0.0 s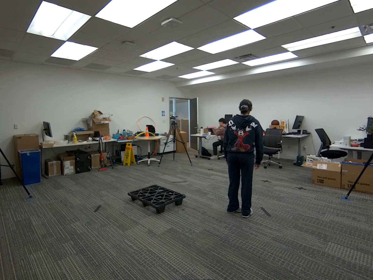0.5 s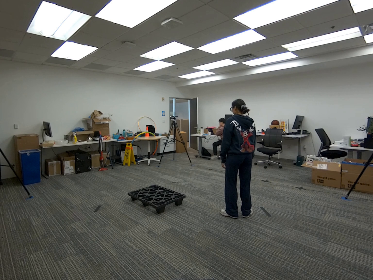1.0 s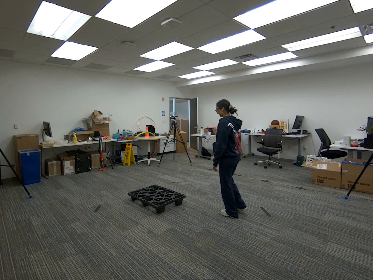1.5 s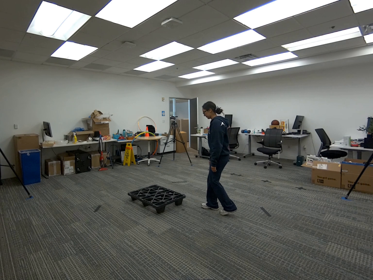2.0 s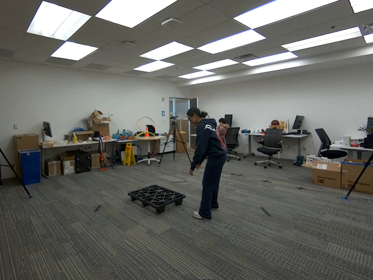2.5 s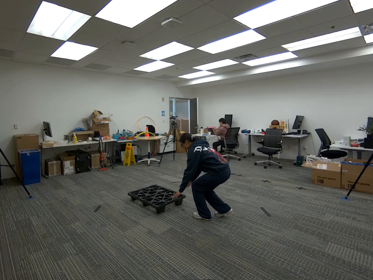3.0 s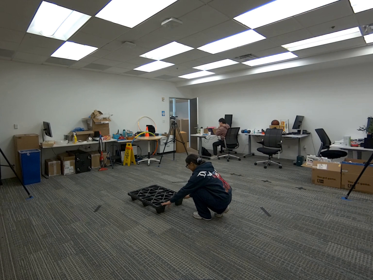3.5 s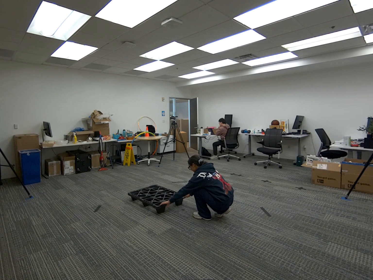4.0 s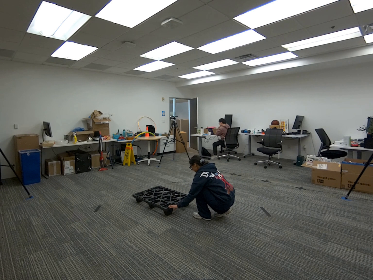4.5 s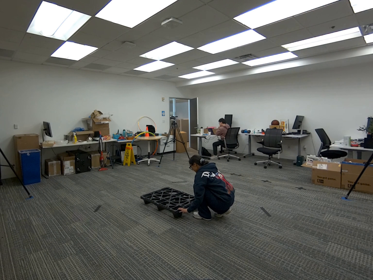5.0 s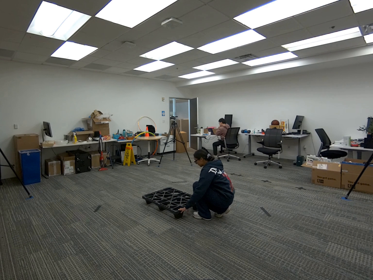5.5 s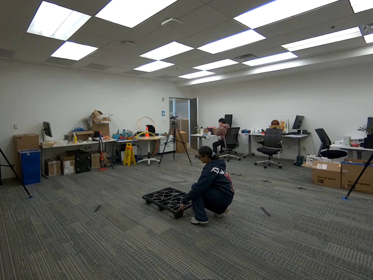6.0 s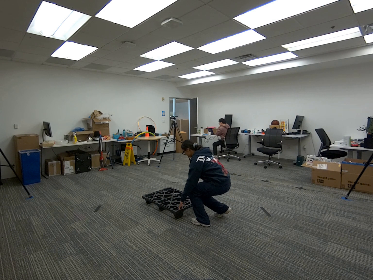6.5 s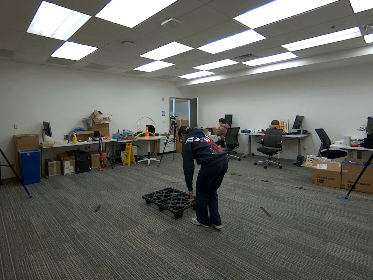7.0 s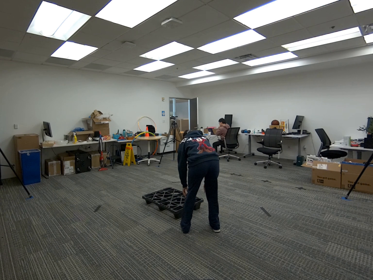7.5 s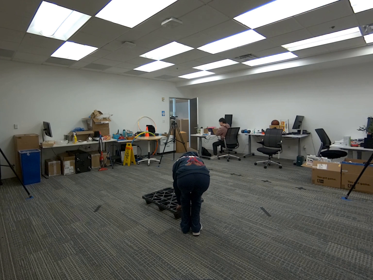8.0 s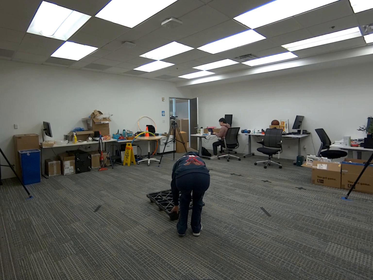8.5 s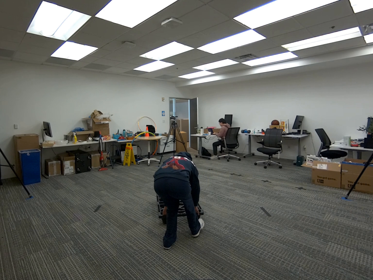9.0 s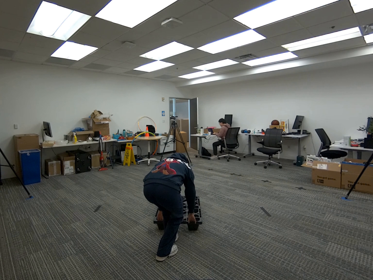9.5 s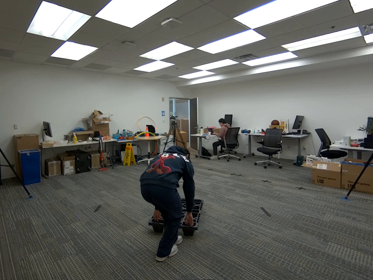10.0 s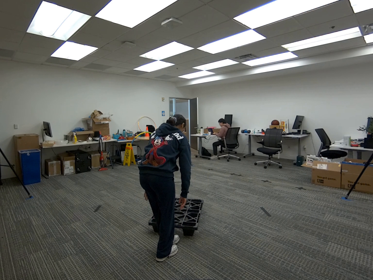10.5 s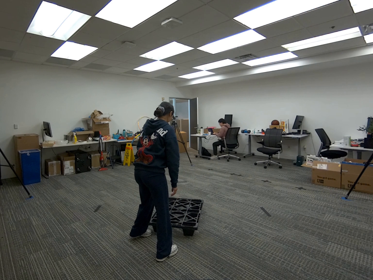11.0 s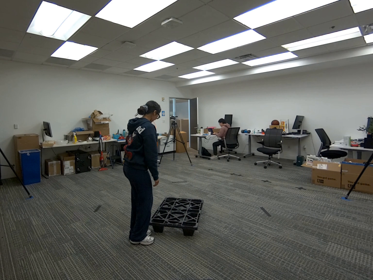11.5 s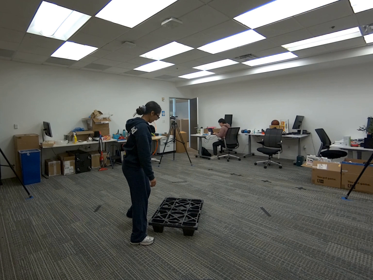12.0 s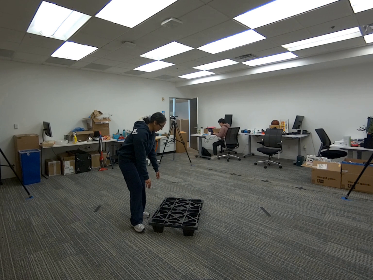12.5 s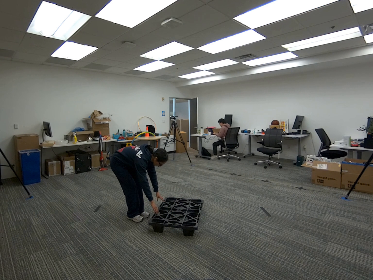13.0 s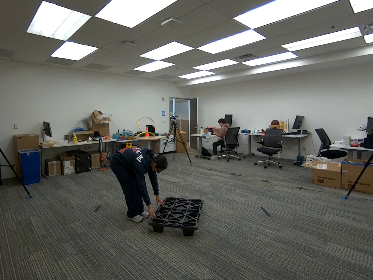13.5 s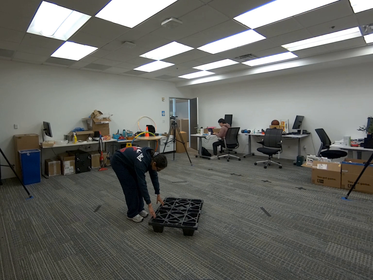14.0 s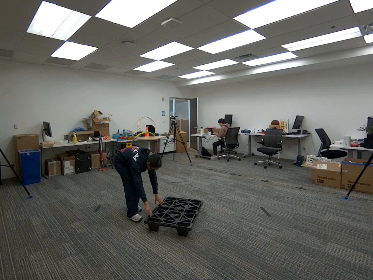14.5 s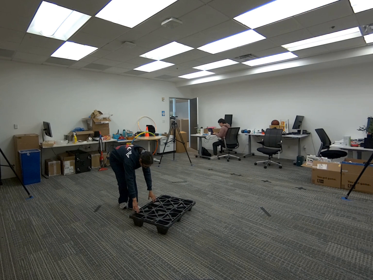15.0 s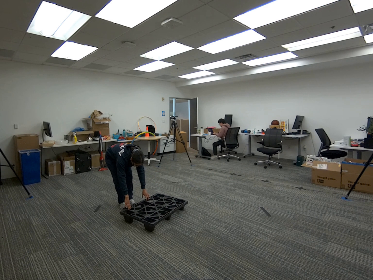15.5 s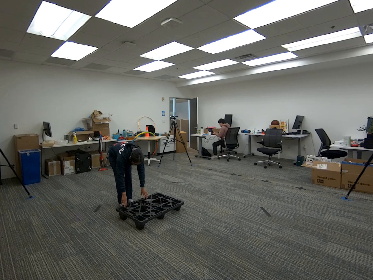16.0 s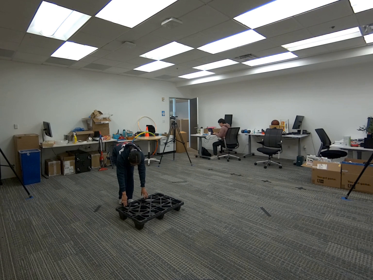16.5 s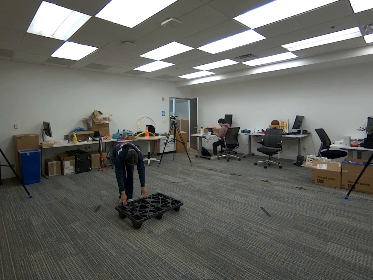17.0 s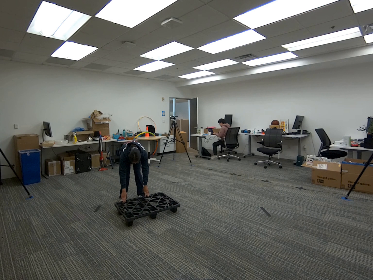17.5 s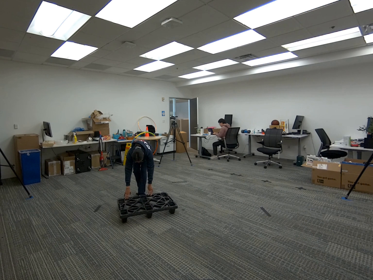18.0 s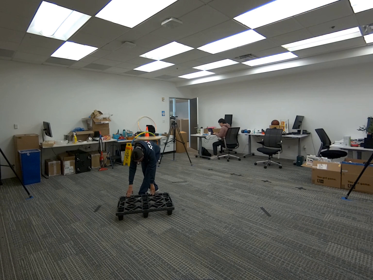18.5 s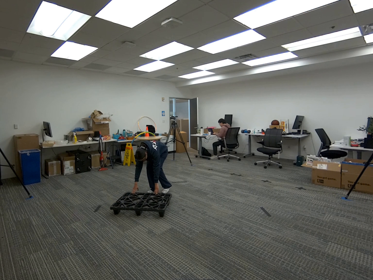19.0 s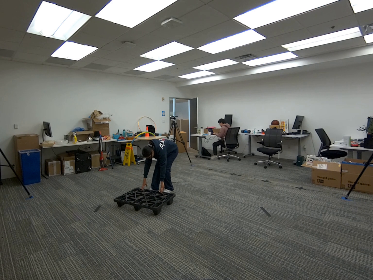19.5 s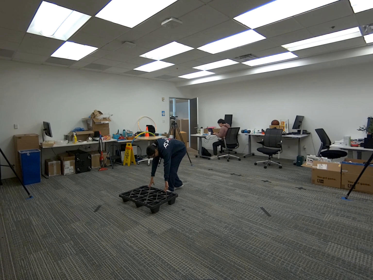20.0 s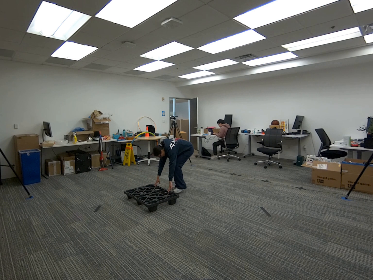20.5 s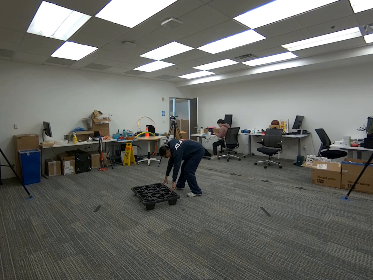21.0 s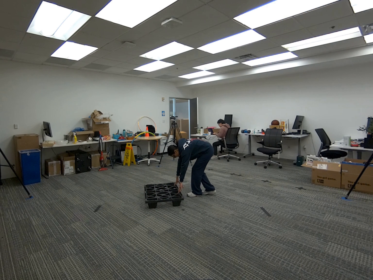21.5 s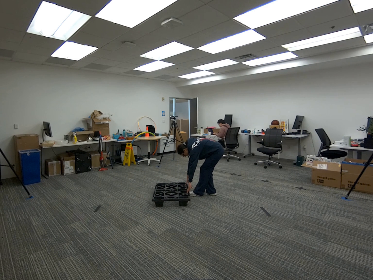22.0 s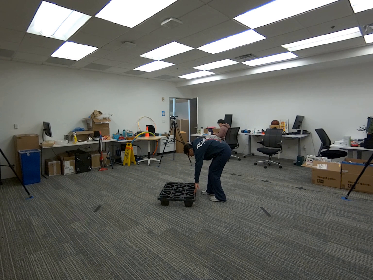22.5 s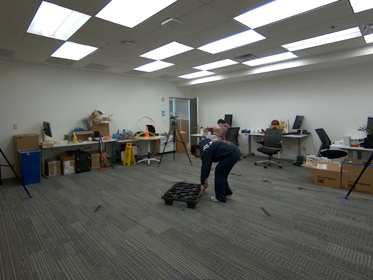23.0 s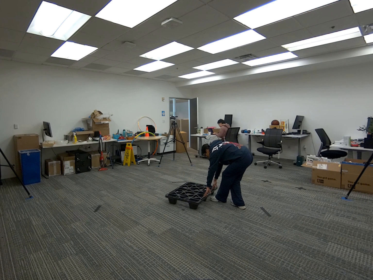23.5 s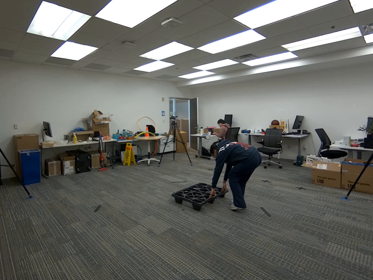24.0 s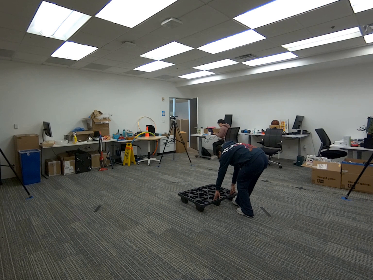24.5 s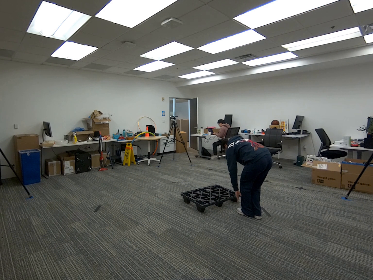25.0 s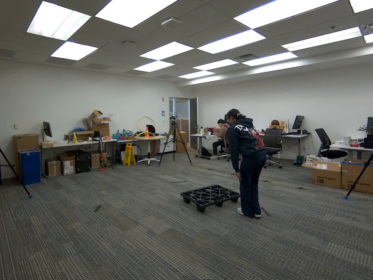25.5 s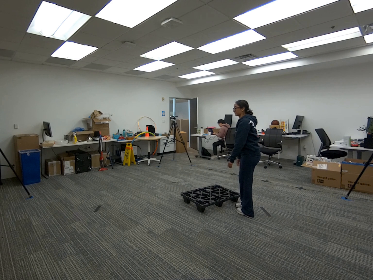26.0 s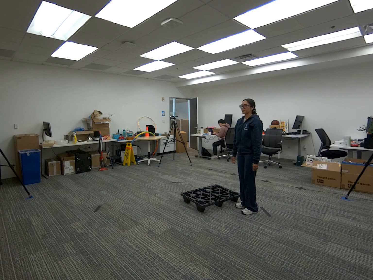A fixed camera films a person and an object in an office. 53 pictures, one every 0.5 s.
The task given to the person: Walk over to the platform on the ground and pull the platform towards you.
